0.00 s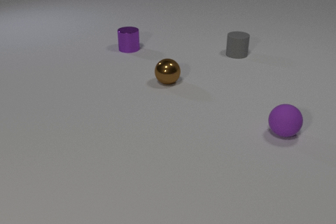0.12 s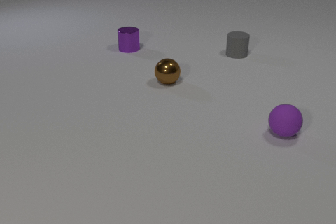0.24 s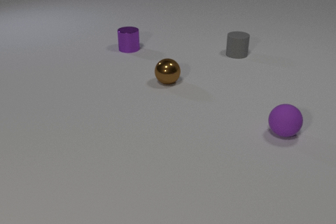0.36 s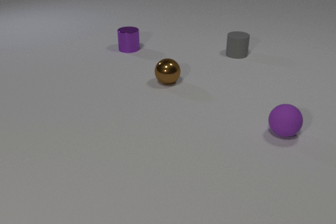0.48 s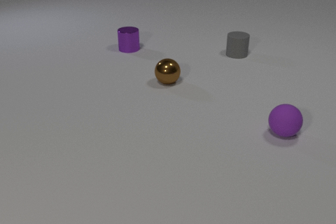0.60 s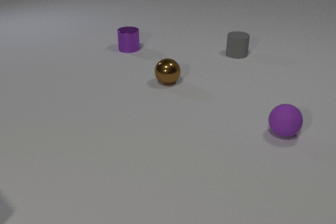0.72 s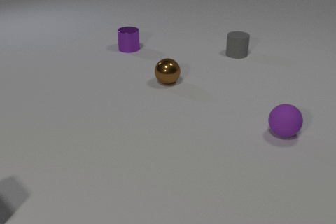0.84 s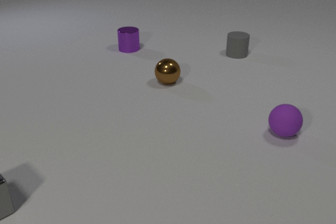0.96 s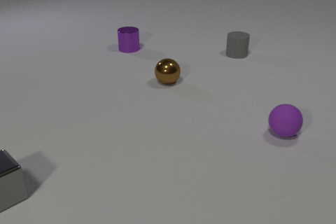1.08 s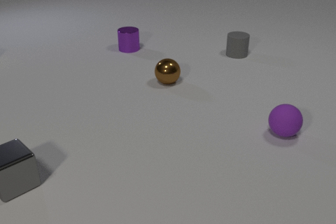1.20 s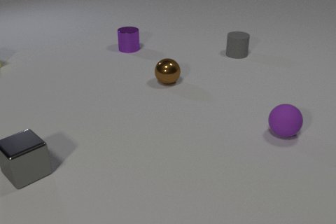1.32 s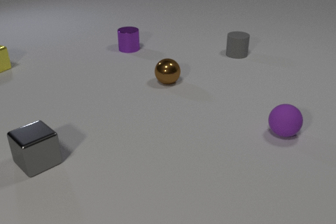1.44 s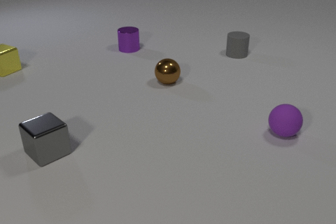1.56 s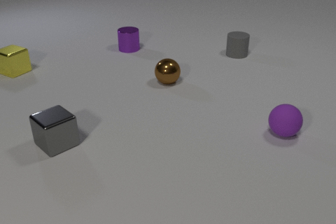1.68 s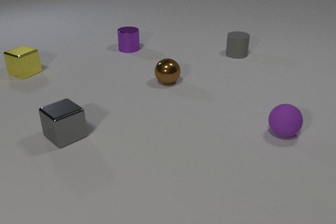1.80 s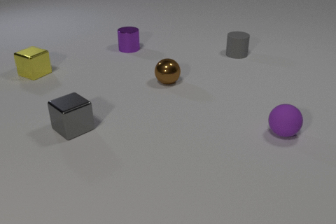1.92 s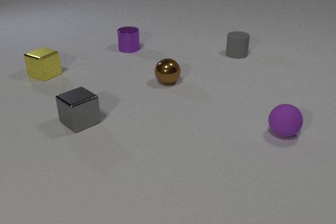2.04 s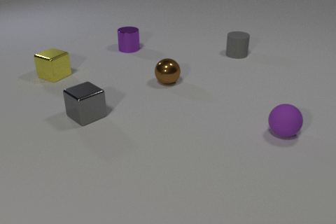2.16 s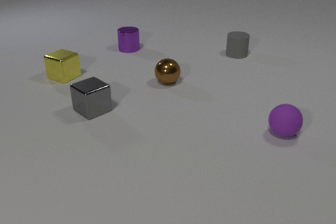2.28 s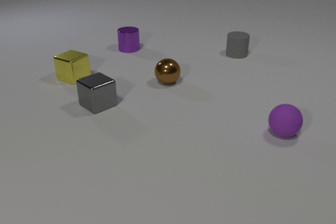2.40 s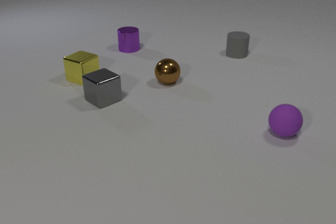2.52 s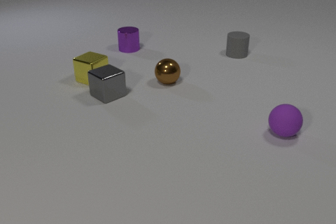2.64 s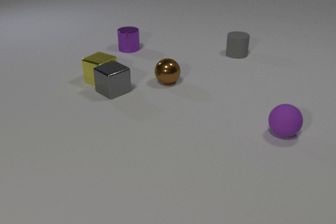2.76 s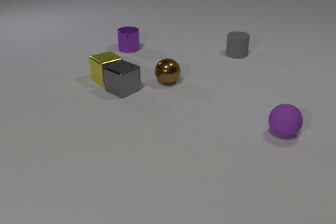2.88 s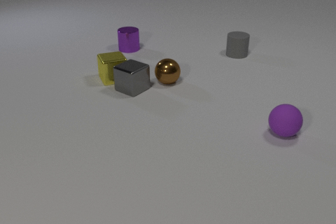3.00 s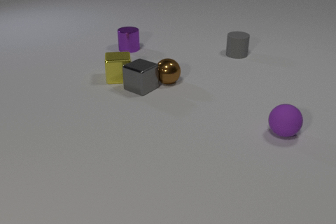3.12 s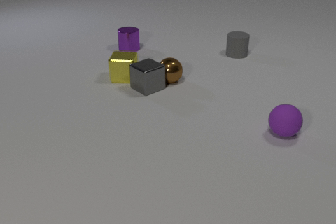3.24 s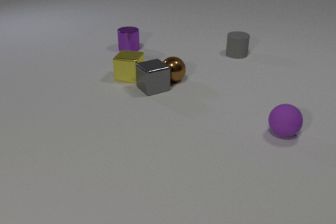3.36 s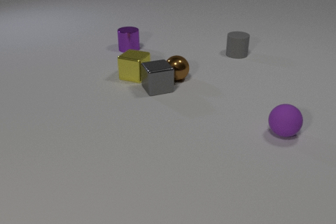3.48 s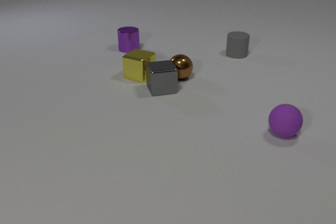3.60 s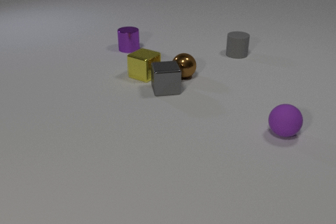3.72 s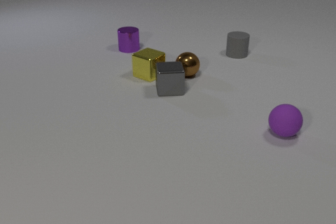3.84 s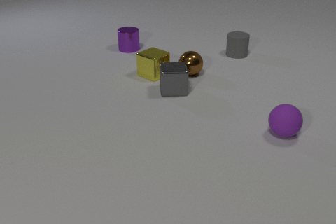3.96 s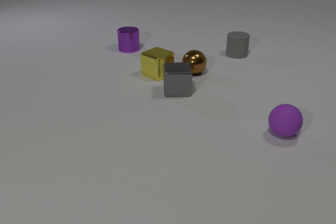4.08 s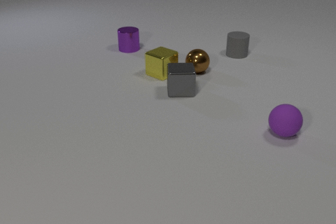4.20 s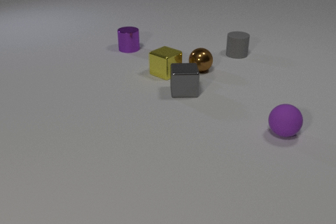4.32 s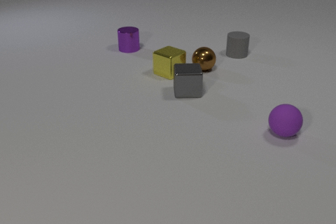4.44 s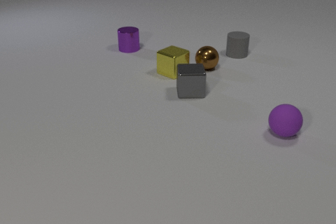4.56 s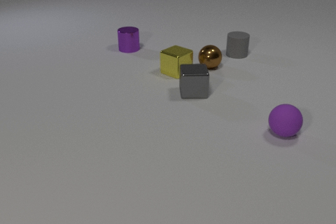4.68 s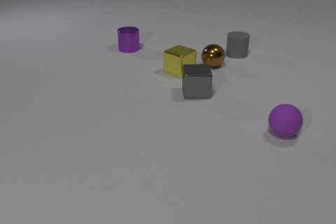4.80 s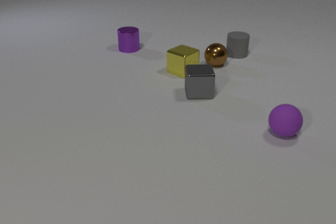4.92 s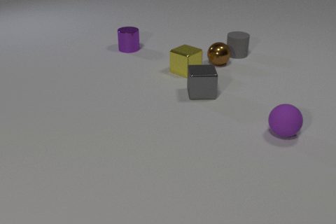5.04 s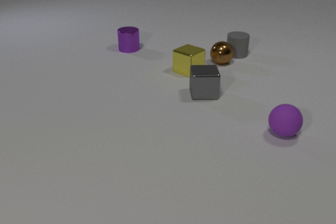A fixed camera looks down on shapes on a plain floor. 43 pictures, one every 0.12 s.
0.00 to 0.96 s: The gray metal cube comes in at the left edge, slides to the right and away from the camera.
0.96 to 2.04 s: The gray metal cube slides away from the camera and to the right. The yellow metal cube comes in at the left edge, slides to the right and toward the camera.
2.04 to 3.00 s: The gray metal cube slides to the right and away from the camera. The yellow metal cube slides to the right, spins clockwise seen from above by about 45 degrees, its near face sliding to the left. The gray metal cube and the yellow metal cube collide. The gray metal cube and the brown metal sphere collide.
3.00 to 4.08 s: The gray metal cube slides to the right, spins so that its near face slides to the left, clockwise seen from above. The yellow metal cube slides to the right, spins clockwise seen from above by about 45 degrees, its near face sliding to the left. The brown metal sphere rolls to the right and away from the camera.
4.08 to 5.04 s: The gray metal cube slides to the right. The yellow metal cube slides to the right. The brown metal sphere rolls away from the camera and to the right.
How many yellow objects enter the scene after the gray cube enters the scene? 1.
What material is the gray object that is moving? metal.
What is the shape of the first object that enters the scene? cube.
